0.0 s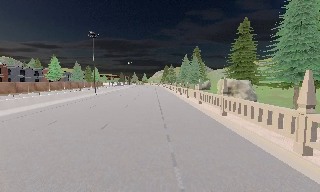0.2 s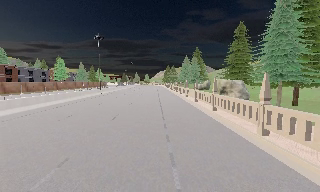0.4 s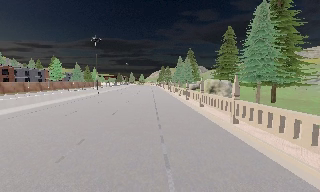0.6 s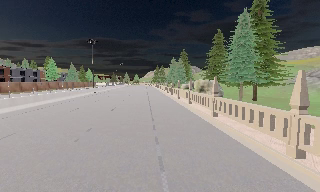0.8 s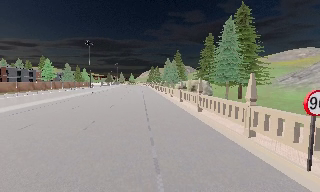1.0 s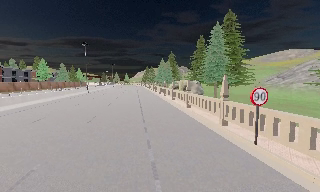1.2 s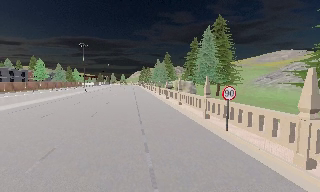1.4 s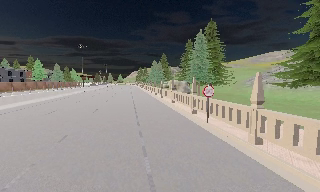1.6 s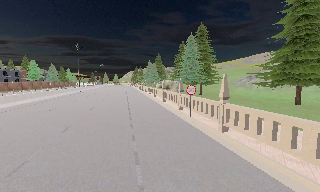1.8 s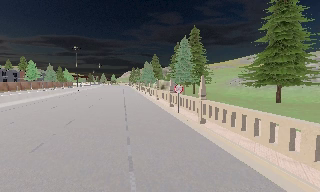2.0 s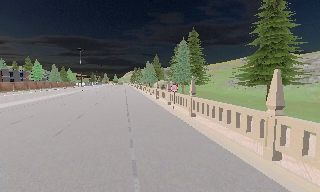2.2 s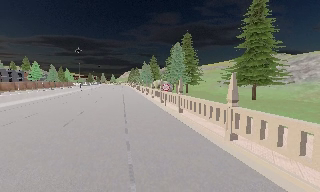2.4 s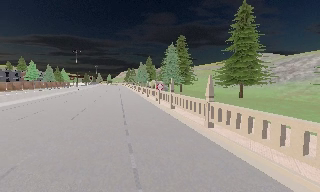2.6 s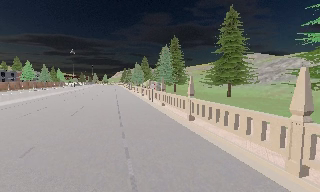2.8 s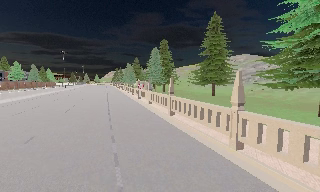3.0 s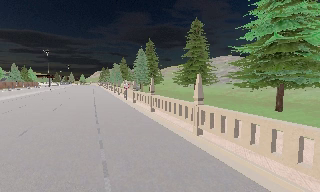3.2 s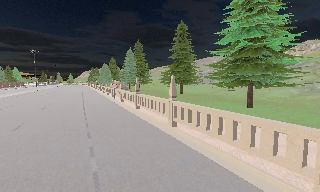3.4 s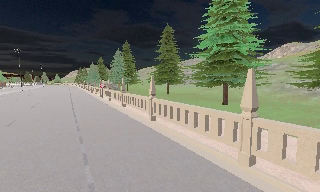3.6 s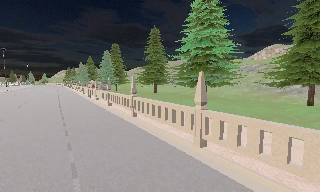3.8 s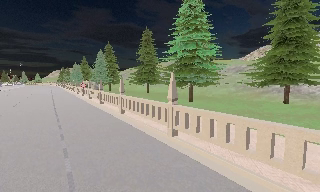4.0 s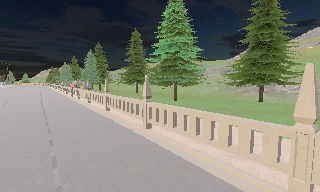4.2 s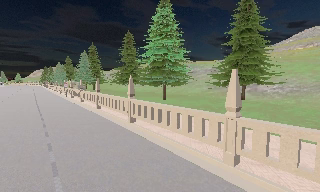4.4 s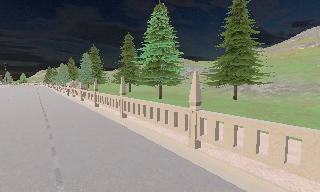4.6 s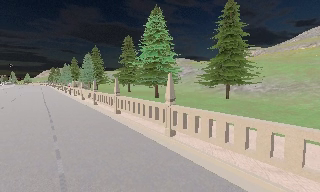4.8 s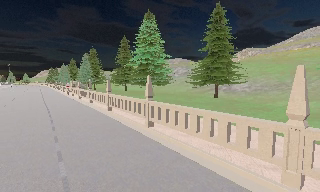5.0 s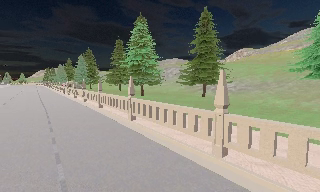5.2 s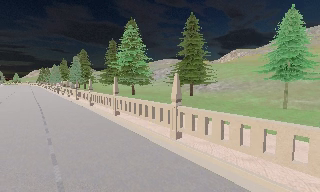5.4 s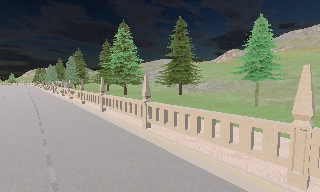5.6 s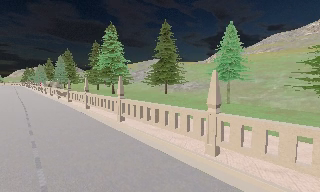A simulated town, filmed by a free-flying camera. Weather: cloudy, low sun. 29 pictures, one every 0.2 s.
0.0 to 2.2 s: The camera pans to its right, which is clockwise from overhead, by about 10 degrees. It travels backward, about 19 m, so what stands in front gets smaller.
2.2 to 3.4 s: The camera swings to its right by about 15 degrees, and the scene slides to the left. It travels backward, about 9 m, so what stands in front gets smaller.
3.4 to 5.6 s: The camera swings to its right by about 15 degrees, and the scene slides to the left. It travels backward and to its right, about 19 m, so what stands in front gets smaller.
The film runs backward here.
